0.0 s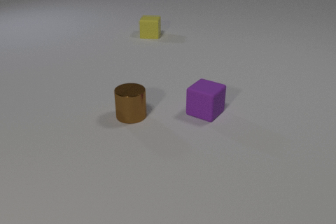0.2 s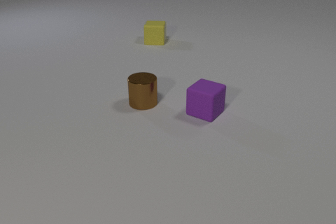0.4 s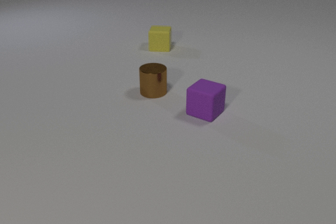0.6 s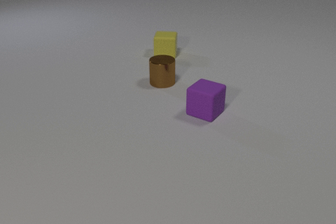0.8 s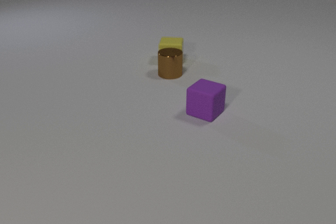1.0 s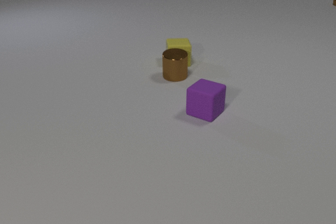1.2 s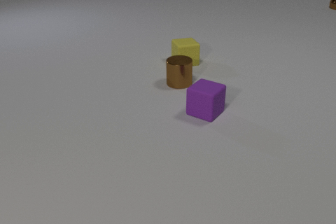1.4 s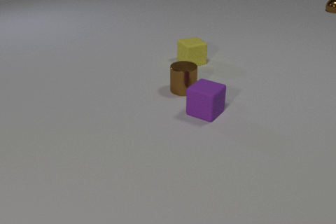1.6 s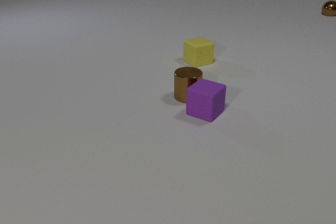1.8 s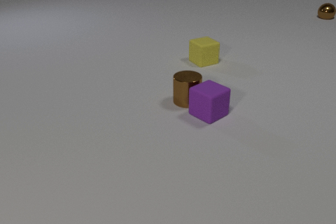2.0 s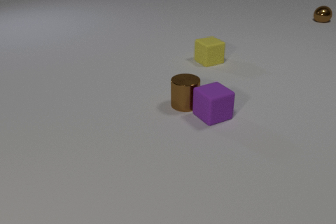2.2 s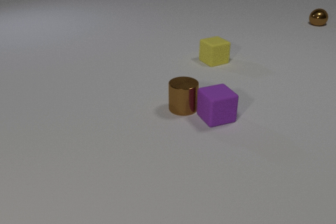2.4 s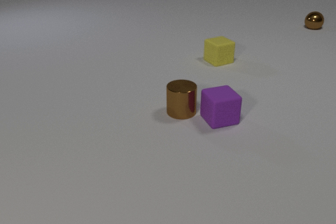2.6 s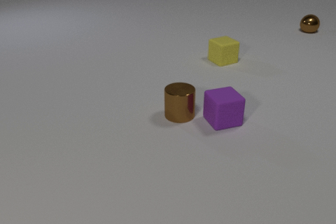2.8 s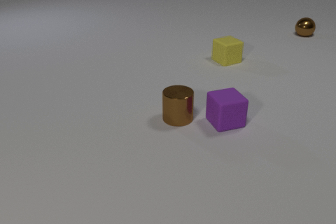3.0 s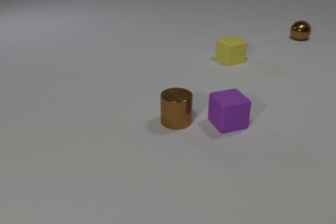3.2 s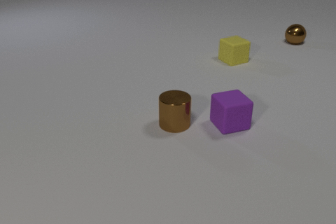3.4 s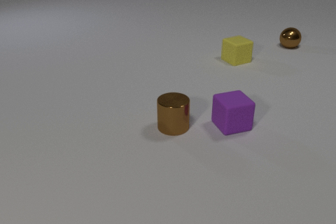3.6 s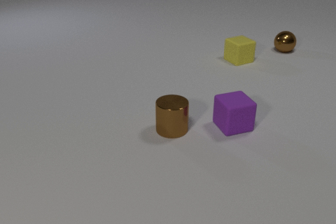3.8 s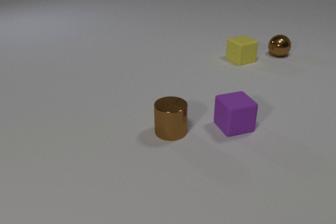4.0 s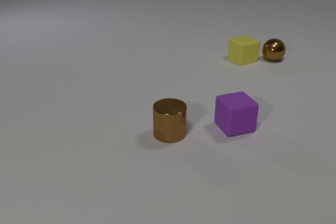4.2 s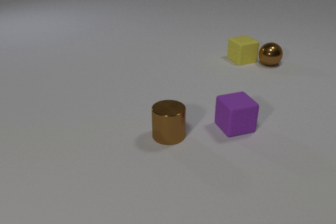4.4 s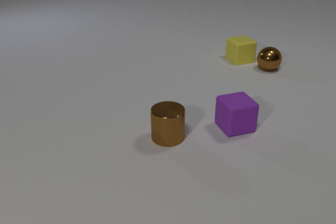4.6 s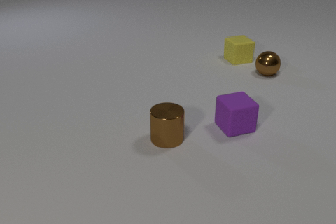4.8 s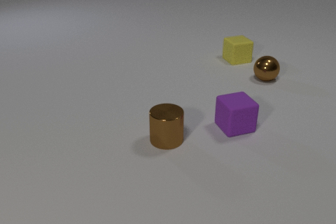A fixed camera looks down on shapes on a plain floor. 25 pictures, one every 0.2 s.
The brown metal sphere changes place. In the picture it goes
toward the camera.
0.0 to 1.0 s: The yellow rubber cube slides toward the camera. The brown metal cylinder slides away from the camera and to the right. The brown metal sphere comes in at the right edge, rolls toward the camera. The yellow rubber cube and the brown metal cylinder collide.
1.0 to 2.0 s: The yellow rubber cube slides to the right, spins counterclockwise seen from above by about 30 degrees, its near face sliding to the right. The brown metal cylinder slides toward the camera. The purple rubber cube slides to the right and toward the camera, spins so that its near face slides to the left, clockwise seen from above. The brown metal sphere rolls toward the camera. The brown metal cylinder and the purple rubber cube collide.
2.0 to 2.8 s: The yellow rubber cube slides to the right. The brown metal cylinder slides toward the camera. The purple rubber cube slides to the right and toward the camera. The brown metal sphere rolls toward the camera.
2.8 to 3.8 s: The yellow rubber cube slides to the right. The brown metal cylinder slides toward the camera. The purple rubber cube slides to the right and toward the camera. The brown metal sphere rolls toward the camera.
3.8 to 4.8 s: The yellow rubber cube moves, and ends about where it began. The brown metal cylinder slides toward the camera. The brown metal sphere rolls toward the camera. The yellow rubber cube and the brown metal sphere collide.
Are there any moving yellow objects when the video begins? yes.
Are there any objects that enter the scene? yes.
What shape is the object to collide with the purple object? cylinder.
